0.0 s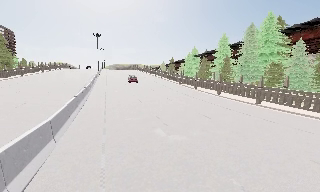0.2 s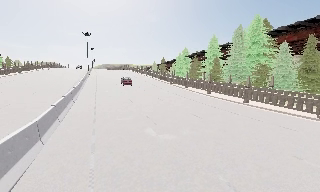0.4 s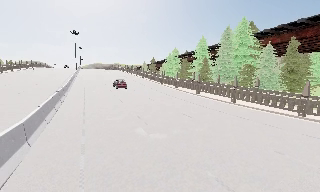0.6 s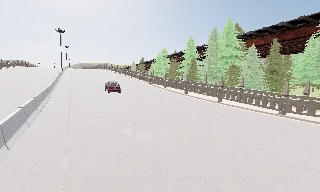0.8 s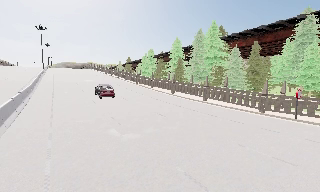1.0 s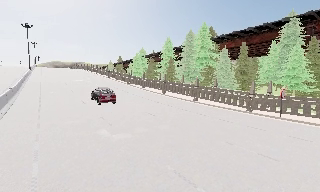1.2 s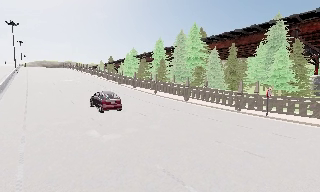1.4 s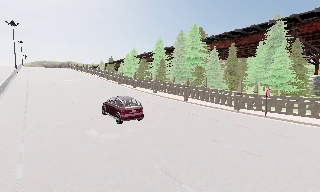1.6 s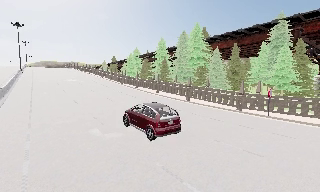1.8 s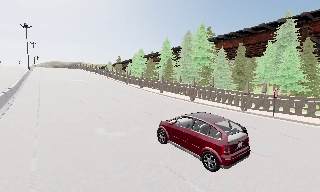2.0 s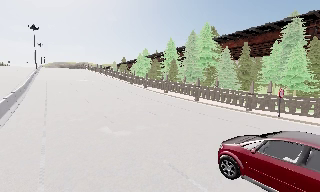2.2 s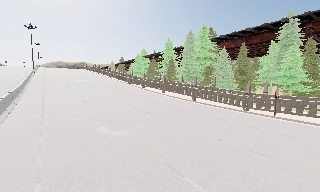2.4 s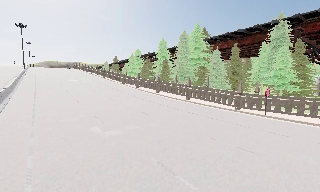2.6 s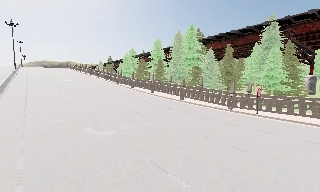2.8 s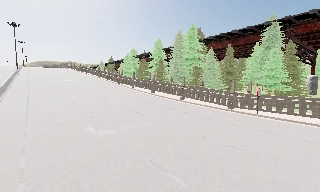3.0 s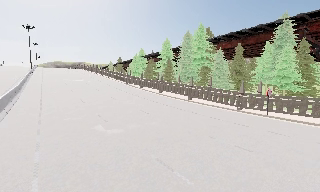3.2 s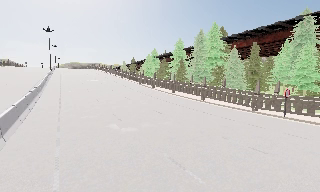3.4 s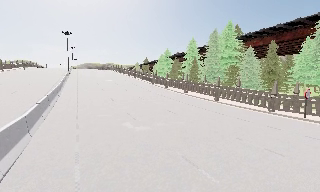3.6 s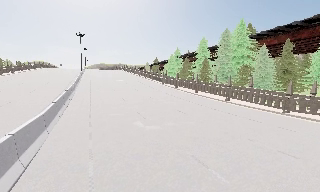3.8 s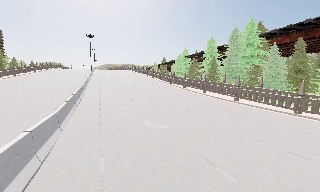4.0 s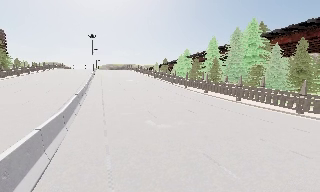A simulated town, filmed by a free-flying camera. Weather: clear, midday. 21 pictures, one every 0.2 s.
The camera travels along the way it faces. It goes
backward.
0.0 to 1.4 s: The camera swings to its right by about 20 degrees, and the scene slides to the left. It travels to its right, about 0.5 m, so close, fixed things drift to the left.
1.4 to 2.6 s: The camera shifts only a little, or ends up much as it began.
2.6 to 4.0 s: The scene slides to the right, as the camera pans about 20 degrees to its left. It travels backward, about 1 m, so what stands in front gets smaller.
The film runs backward here.
